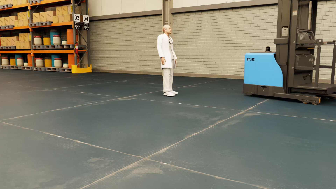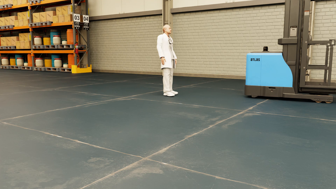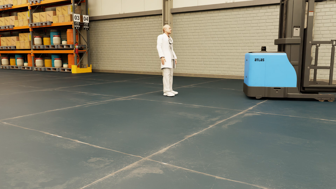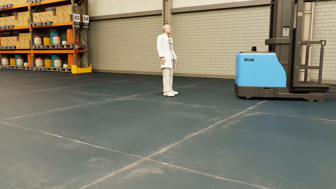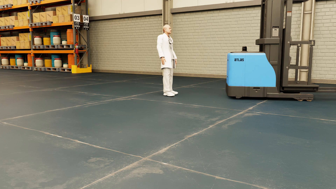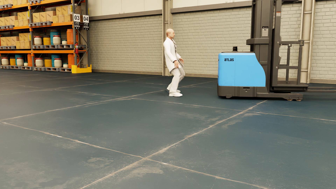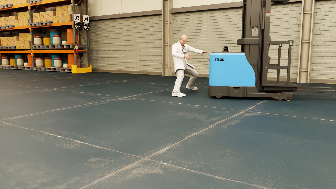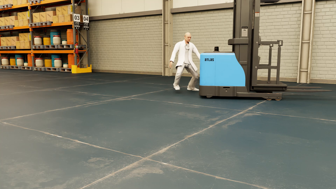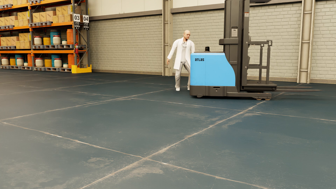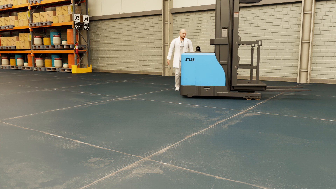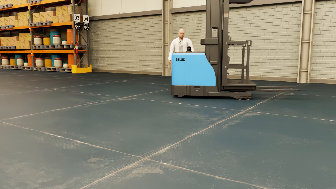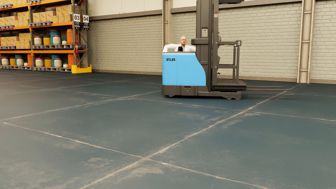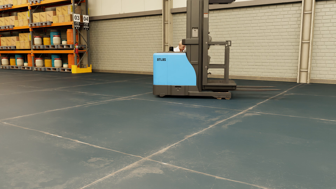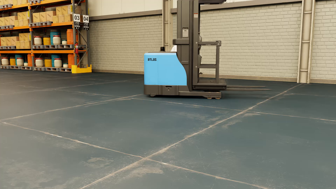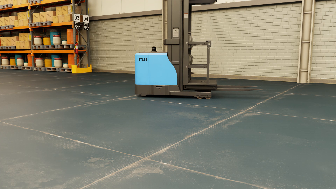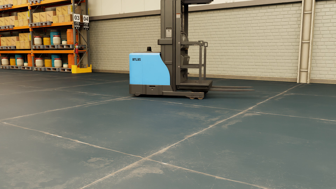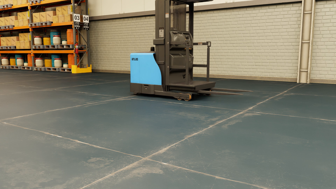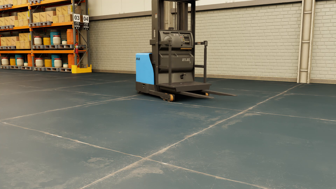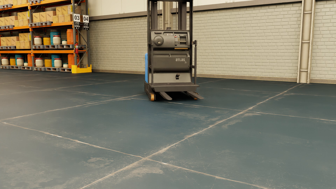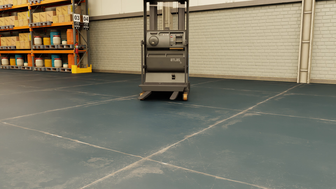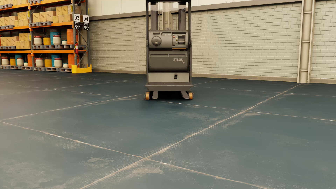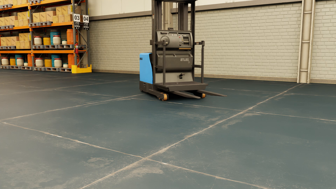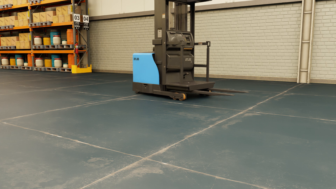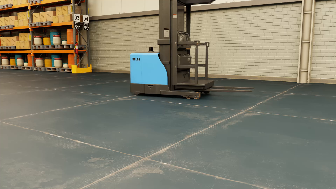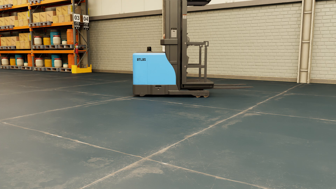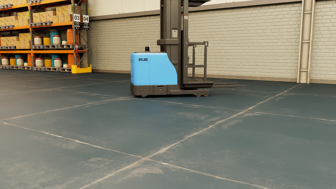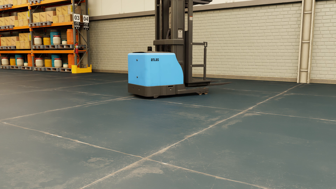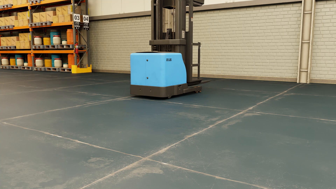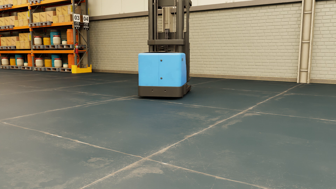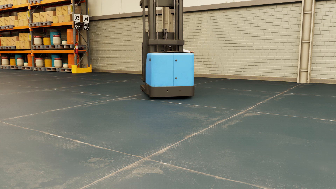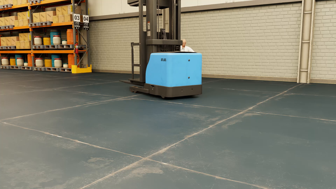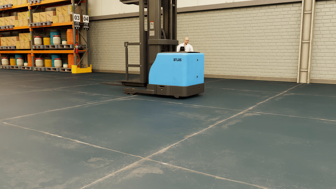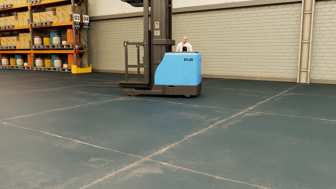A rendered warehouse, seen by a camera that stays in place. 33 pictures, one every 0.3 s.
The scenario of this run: Near miss between a forklift and a person.
